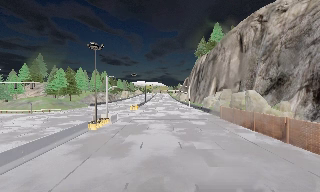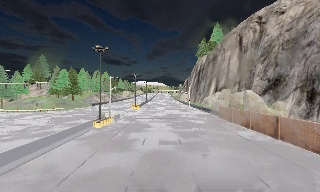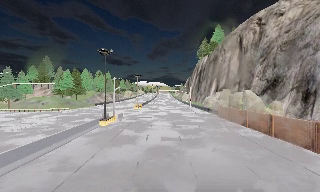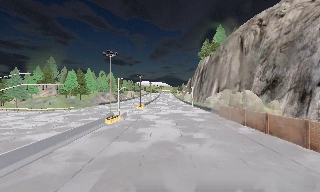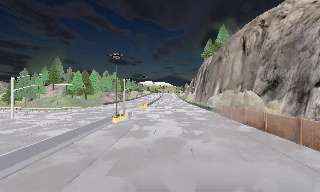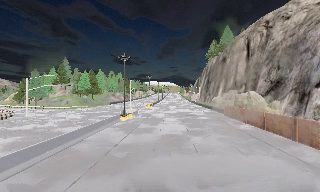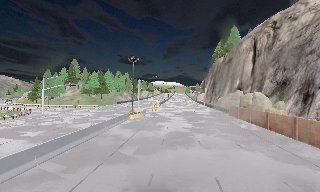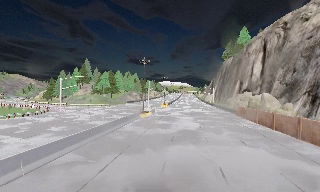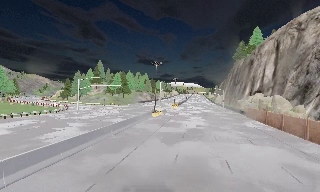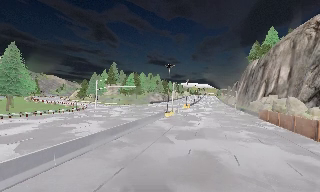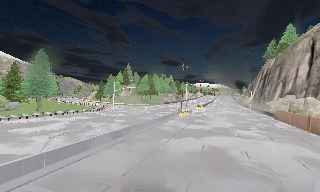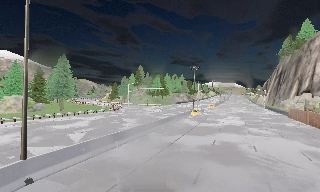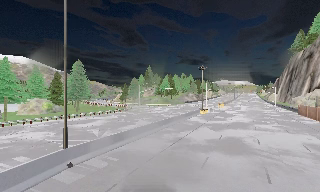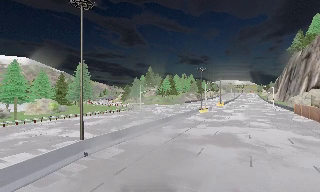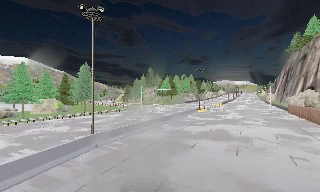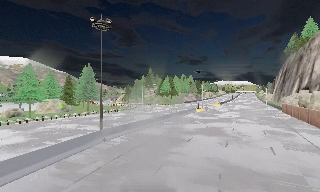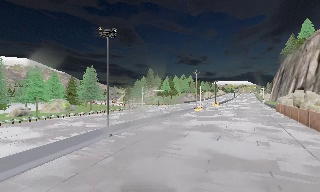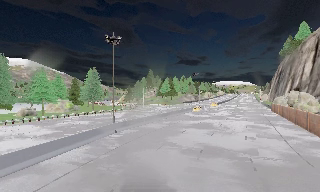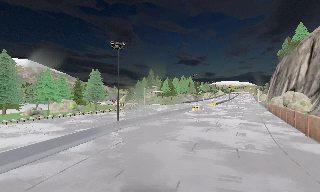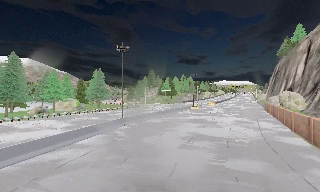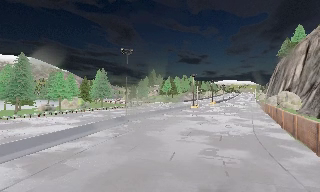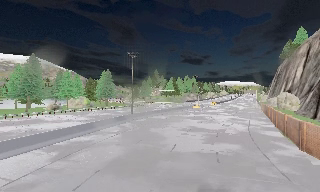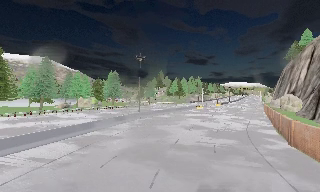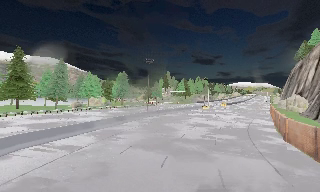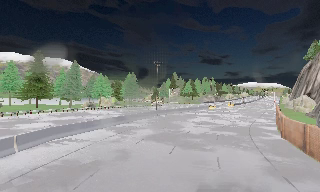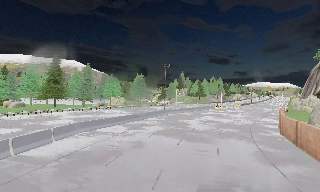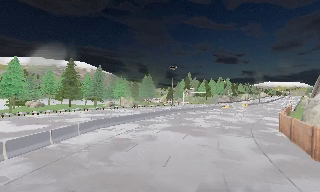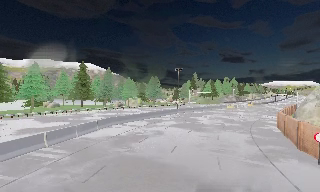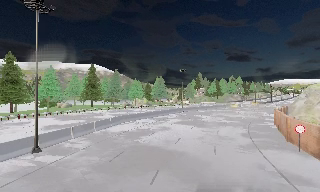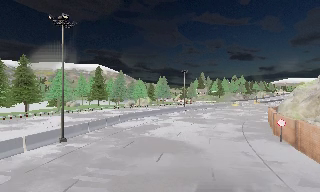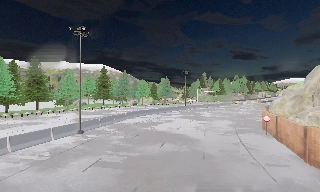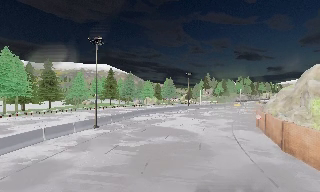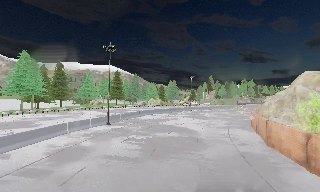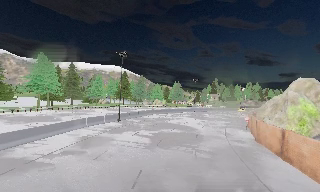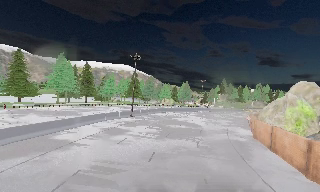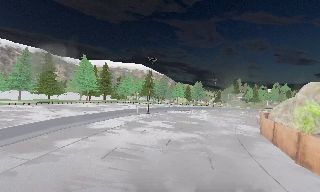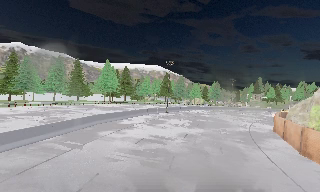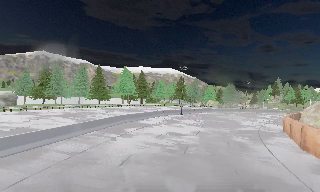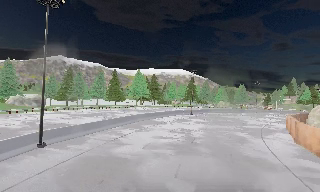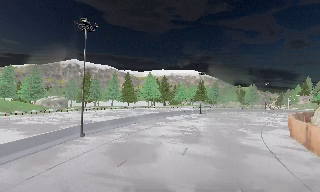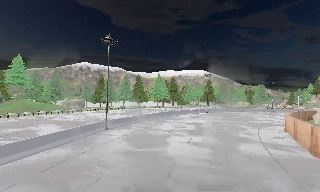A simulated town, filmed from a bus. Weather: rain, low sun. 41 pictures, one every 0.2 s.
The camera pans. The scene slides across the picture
to the right.
The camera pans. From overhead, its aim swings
counterclockwise.
0.0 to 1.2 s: The camera travels backward, about 8 m, so what stands in front gets smaller.
1.2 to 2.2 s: The camera pans to its left, which is counterclockwise from overhead, by about 20 degrees. It travels backward, about 8 m, so what stands in front gets smaller.
2.2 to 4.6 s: The camera travels backward, about 25 m, so what stands in front gets smaller.
4.6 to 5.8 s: The camera pans to its left, which is counterclockwise from overhead, by about 15 degrees. It travels backward, about 15 m, so what stands in front gets smaller.
5.8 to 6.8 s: The camera travels backward, about 14 m, so what stands in front gets smaller.
6.8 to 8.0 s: The camera swings to its left by about 25 degrees, and the scene slides to the right. It travels backward, about 20 m, so what stands in front gets smaller.
The film runs backward here.
